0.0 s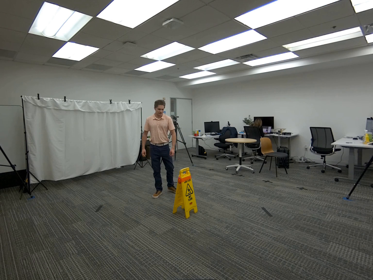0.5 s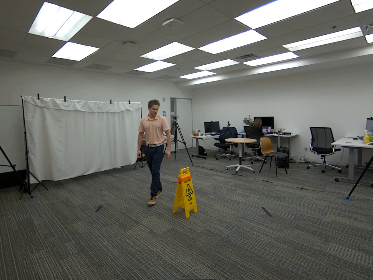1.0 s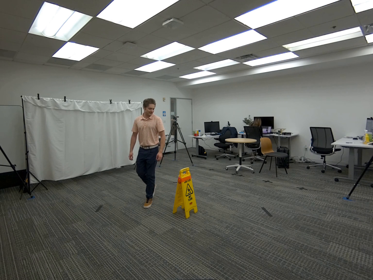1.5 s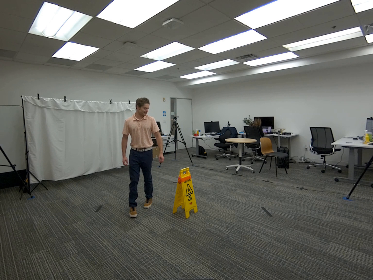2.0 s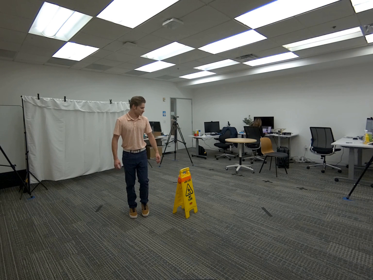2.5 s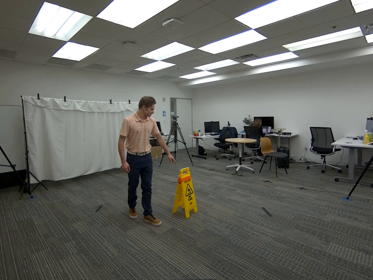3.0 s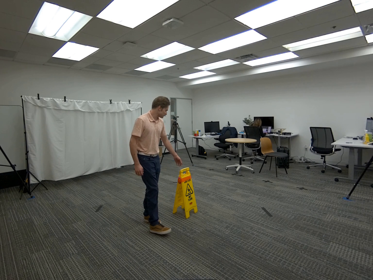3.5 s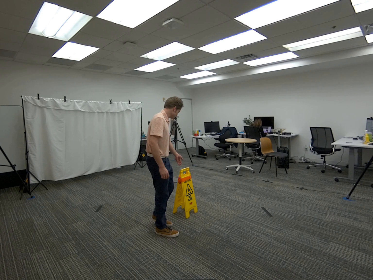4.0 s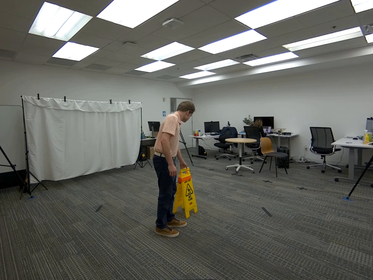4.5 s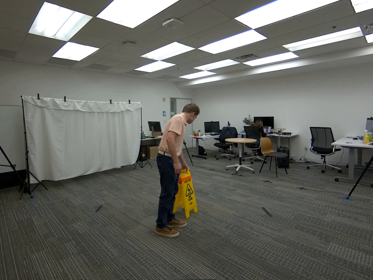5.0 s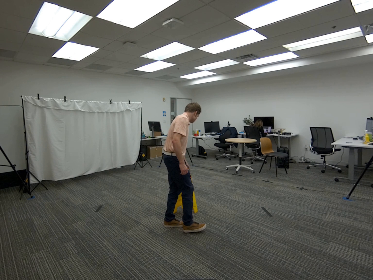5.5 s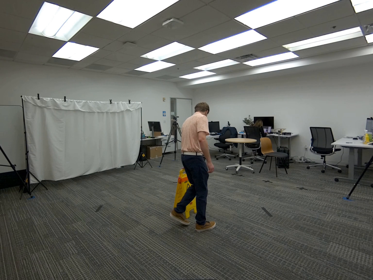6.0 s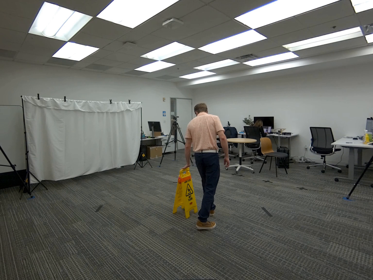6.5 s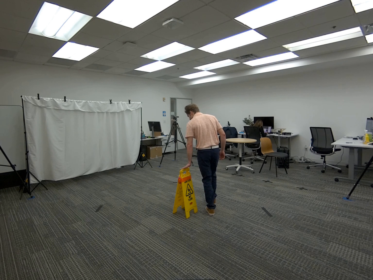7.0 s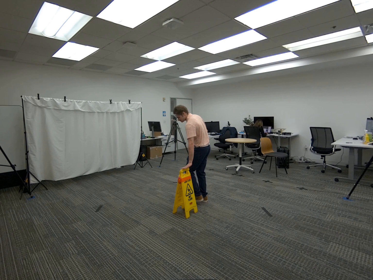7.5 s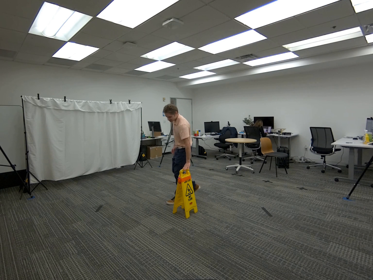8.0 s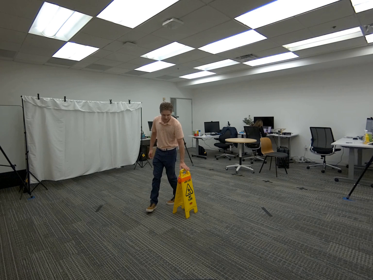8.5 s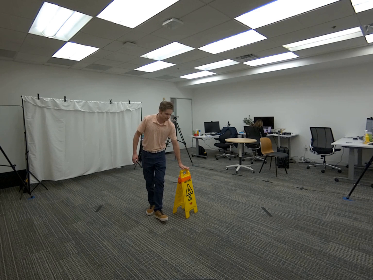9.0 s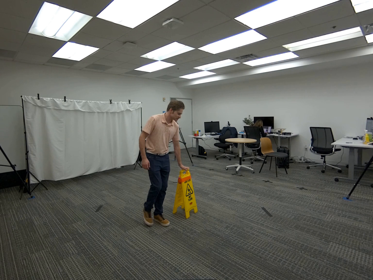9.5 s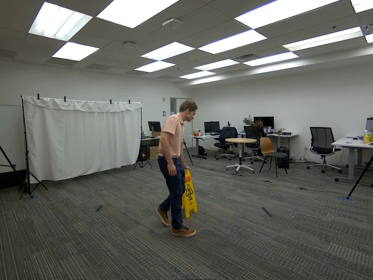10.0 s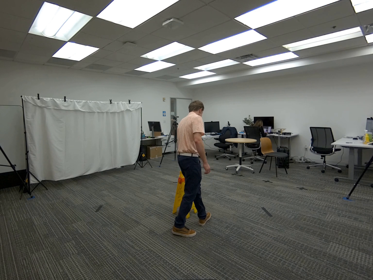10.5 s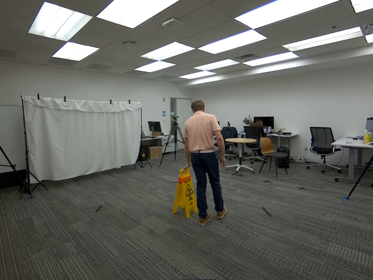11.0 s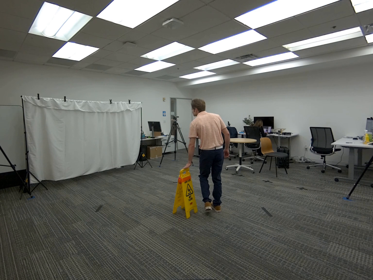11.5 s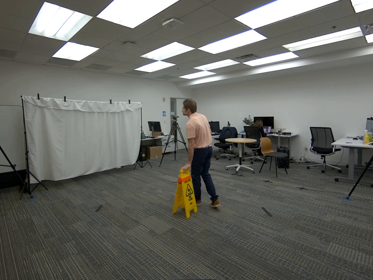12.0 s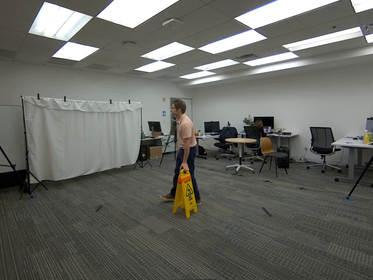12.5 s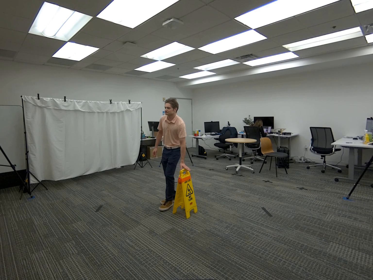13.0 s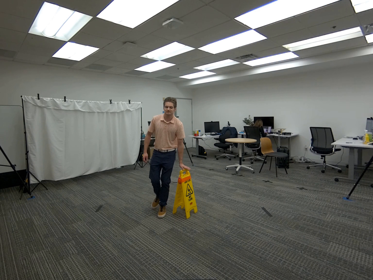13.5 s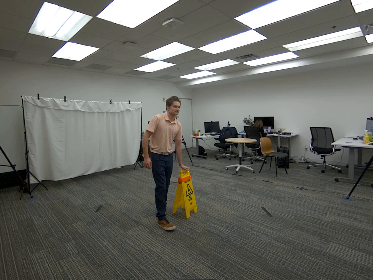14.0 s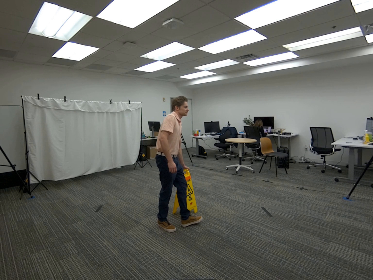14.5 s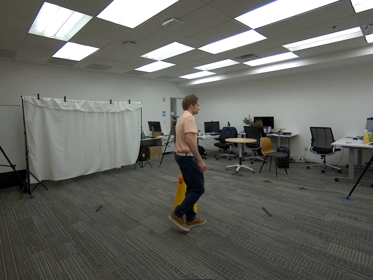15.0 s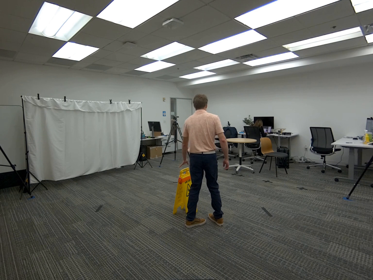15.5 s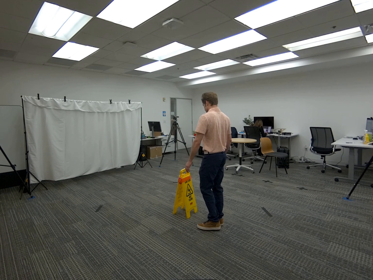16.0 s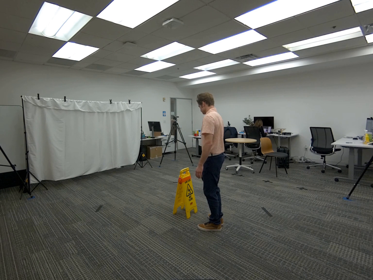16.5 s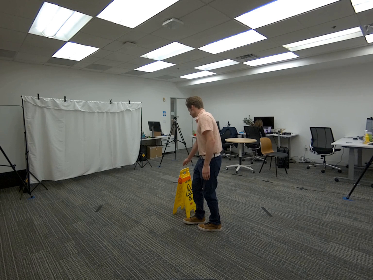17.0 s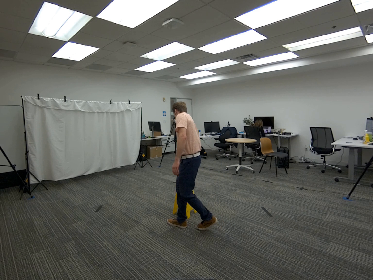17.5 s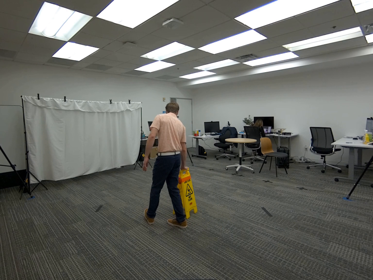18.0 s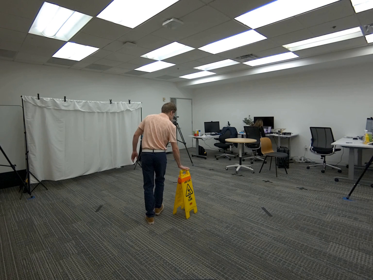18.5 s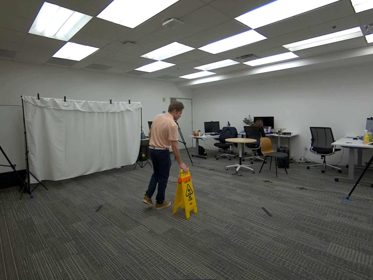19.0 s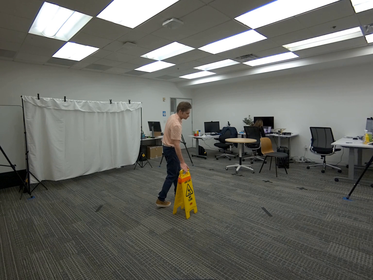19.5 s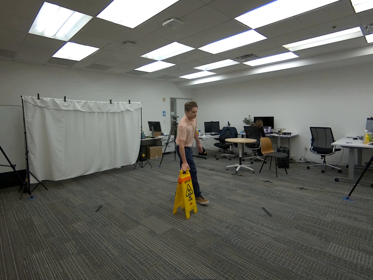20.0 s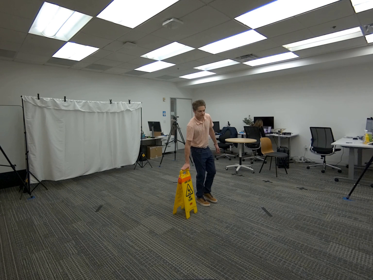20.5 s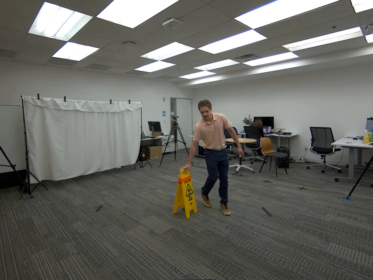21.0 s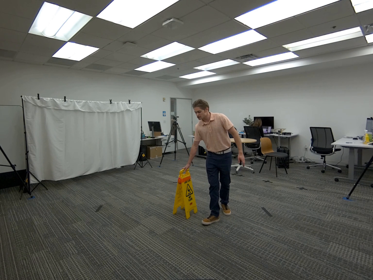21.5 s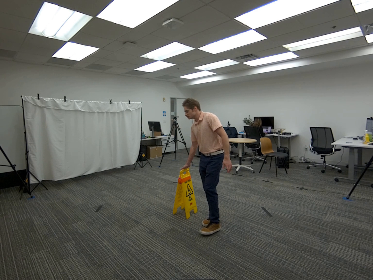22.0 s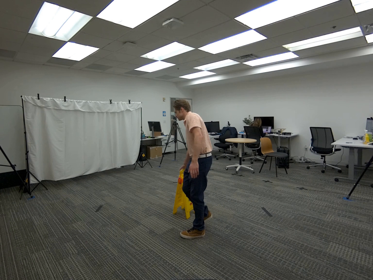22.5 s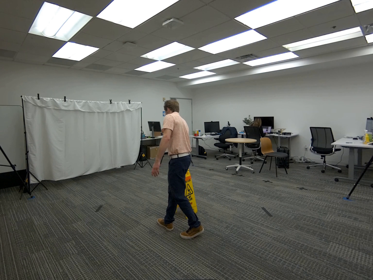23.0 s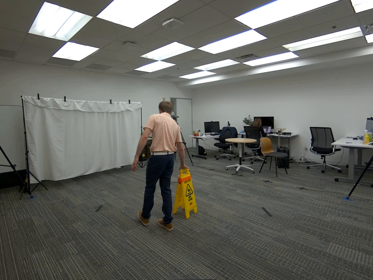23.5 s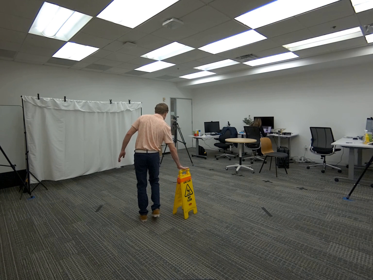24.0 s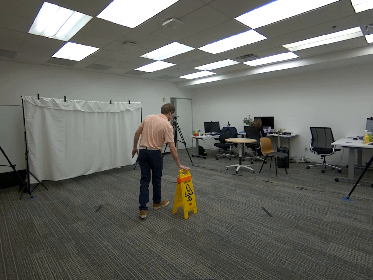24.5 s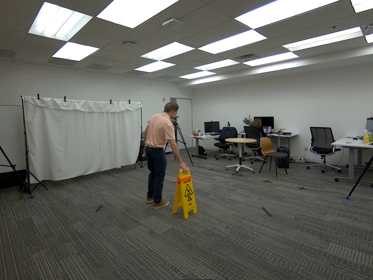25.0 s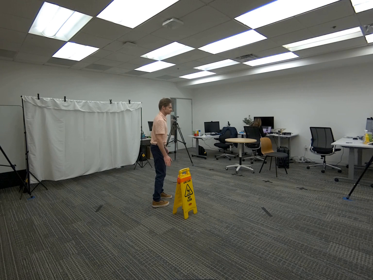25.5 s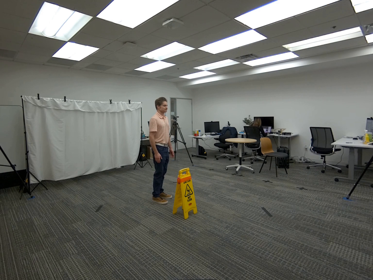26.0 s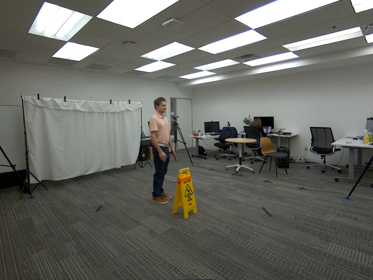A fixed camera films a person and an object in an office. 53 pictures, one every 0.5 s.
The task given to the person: Walk toward the sign and grasp the top with one hand. While keeping your hand on the sign, walk in a circle around it.
